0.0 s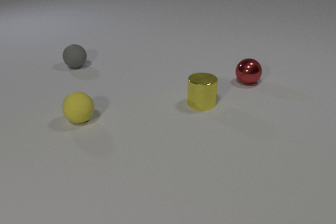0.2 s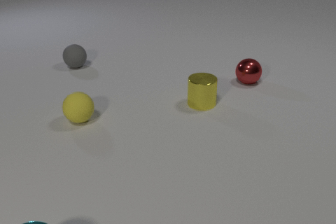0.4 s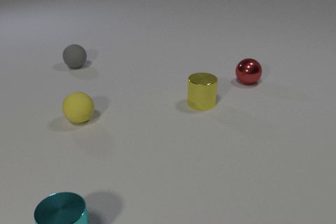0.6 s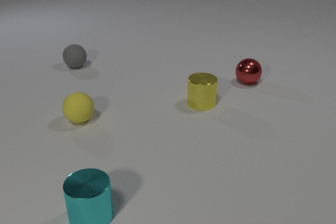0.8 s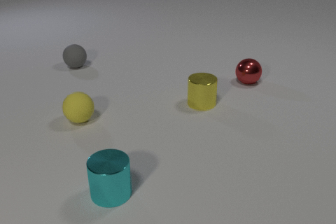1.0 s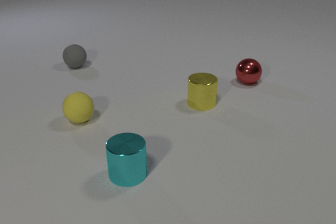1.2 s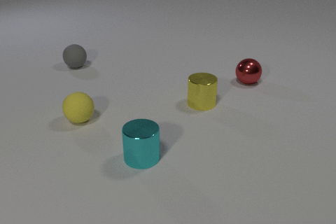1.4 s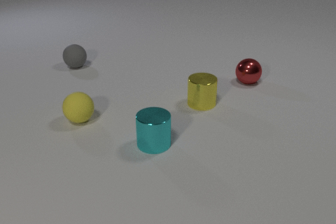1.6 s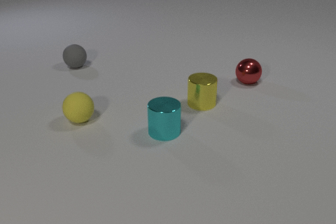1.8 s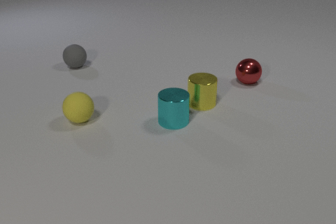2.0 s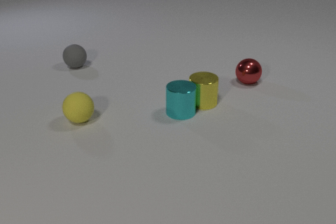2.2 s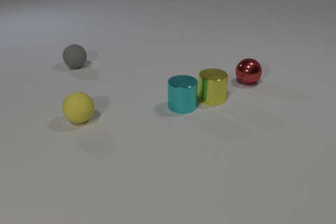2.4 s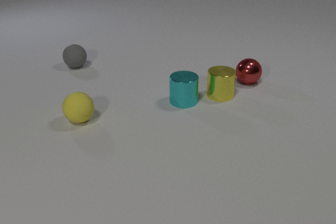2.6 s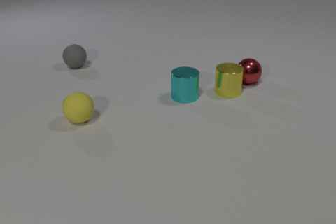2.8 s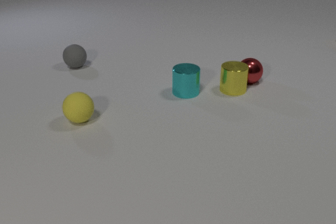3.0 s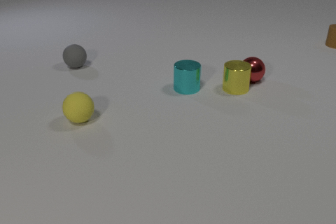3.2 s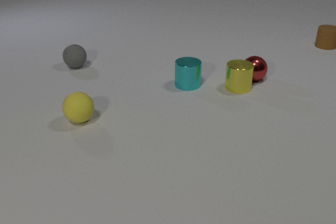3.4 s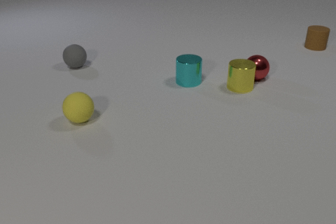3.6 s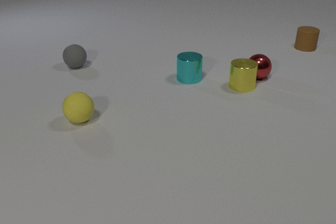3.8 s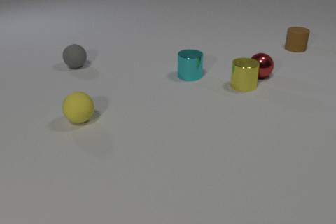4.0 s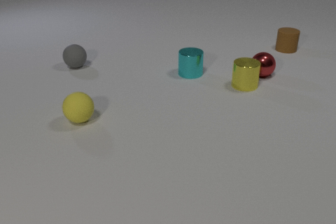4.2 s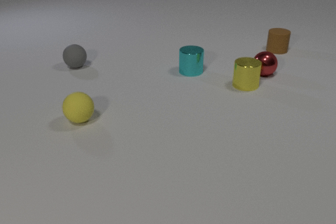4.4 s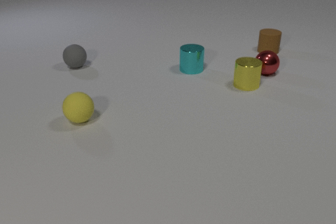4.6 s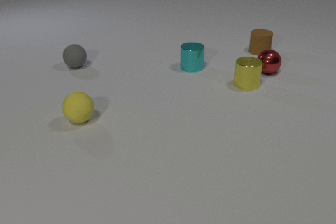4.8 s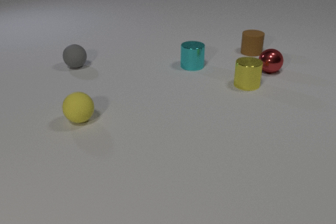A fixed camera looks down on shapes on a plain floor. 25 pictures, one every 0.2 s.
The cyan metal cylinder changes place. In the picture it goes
away from the camera.
0.0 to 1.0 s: The cyan metal cylinder comes in at the bottom edge, slides away from the camera and to the right.
1.0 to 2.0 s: The cyan metal cylinder slides away from the camera and to the right. The cyan metal cylinder and the yellow metal cylinder collide.
2.0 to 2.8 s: The cyan metal cylinder slides away from the camera. The yellow metal cylinder slides away from the camera and to the right. The yellow metal cylinder and the red metal sphere collide.
2.8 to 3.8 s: The cyan metal cylinder slides away from the camera. The yellow metal cylinder slides away from the camera and to the right. The brown rubber cylinder slides to the left and toward the camera. The red metal sphere rolls away from the camera and to the right.
3.8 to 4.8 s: The cyan metal cylinder slides away from the camera. The brown rubber cylinder slides to the left and toward the camera. The red metal sphere rolls away from the camera and to the right.
How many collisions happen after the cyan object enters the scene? 2.
Are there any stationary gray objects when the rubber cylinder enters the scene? yes.
How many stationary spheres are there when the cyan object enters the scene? 3.
